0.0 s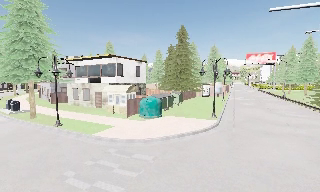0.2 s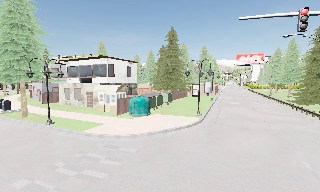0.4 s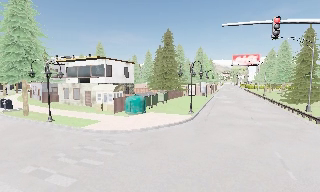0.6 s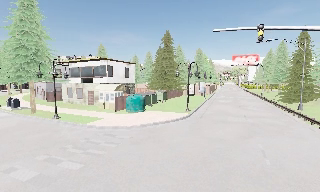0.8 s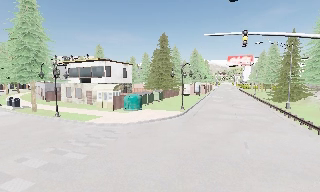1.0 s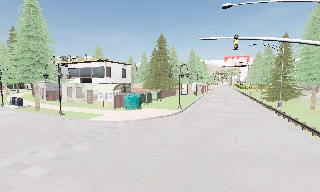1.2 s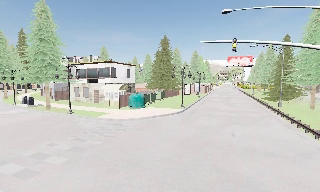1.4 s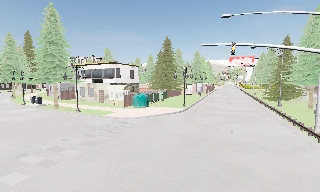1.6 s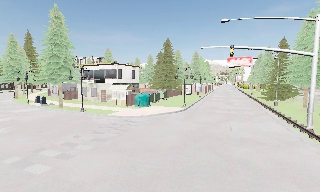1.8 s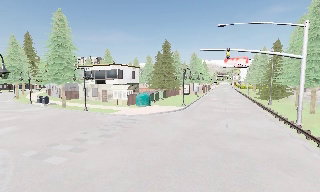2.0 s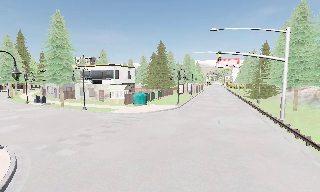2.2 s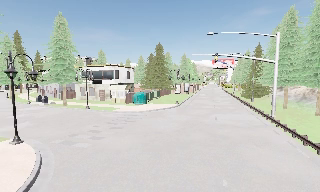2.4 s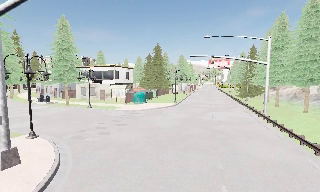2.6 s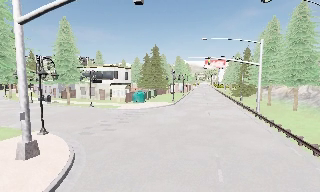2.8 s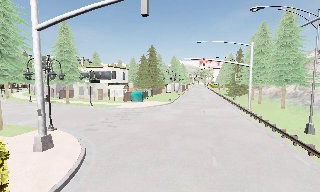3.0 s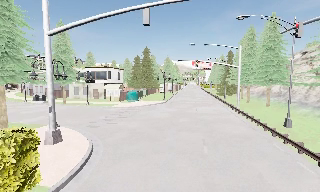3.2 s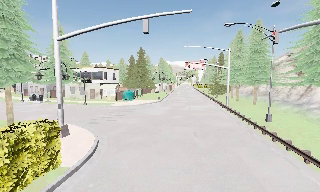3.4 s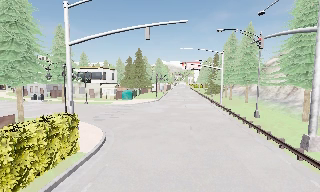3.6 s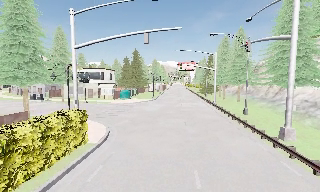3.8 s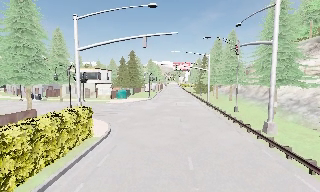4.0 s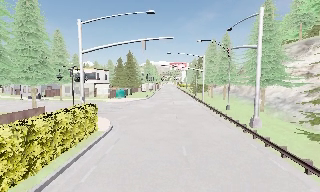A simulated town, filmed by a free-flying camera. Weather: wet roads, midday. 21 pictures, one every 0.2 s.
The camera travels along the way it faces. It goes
backward.
0.0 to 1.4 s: The camera travels backward, about 6 m, so what stands in front gets smaller.
1.4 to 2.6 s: The camera travels backward and to its left, about 6 m, so what stands in front gets smaller.
2.6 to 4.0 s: The camera pans to its right, which is clockwise from overhead, by about 10 degrees. It travels backward, about 8 m, so what stands in front gets smaller.
The film runs backward here.
